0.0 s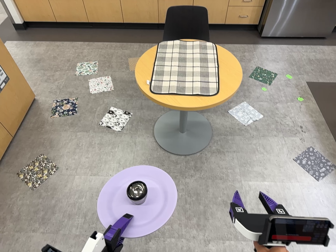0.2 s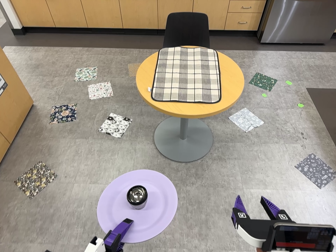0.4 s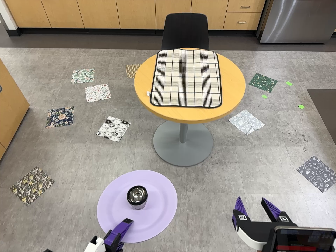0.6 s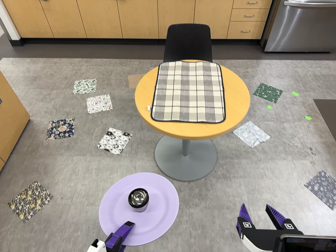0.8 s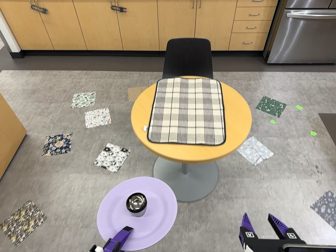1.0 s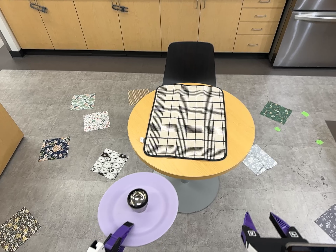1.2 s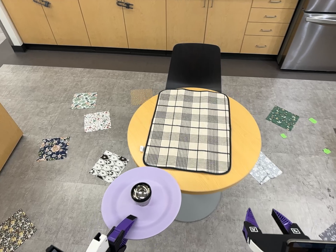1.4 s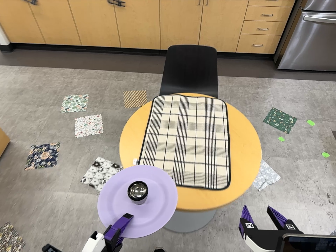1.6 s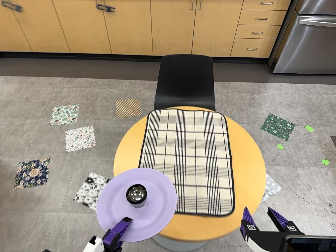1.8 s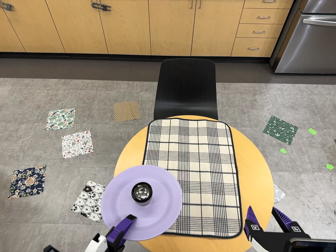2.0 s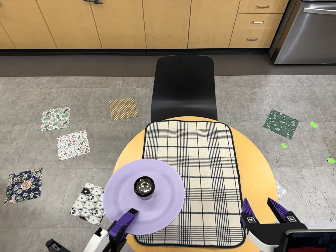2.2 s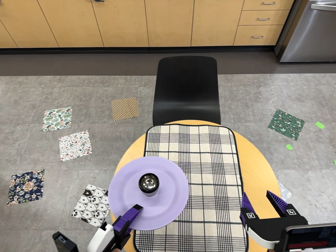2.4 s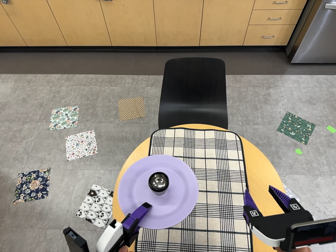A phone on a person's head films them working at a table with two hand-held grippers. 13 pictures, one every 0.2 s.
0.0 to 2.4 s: The camera travels toward the top of its view and forward, about 110 cm, so close, fixed things drift downward.
The film runs forward here.
